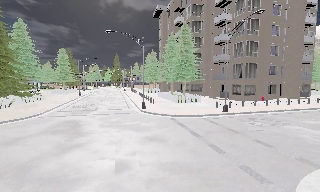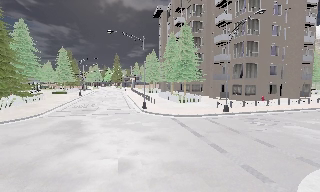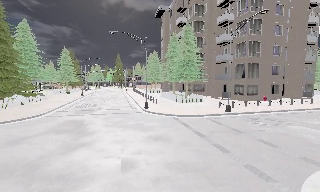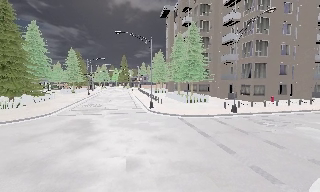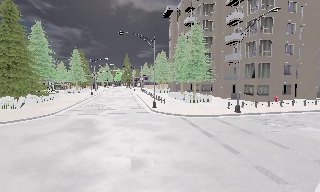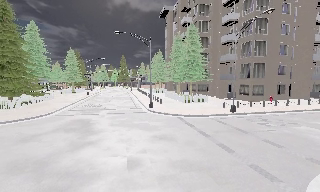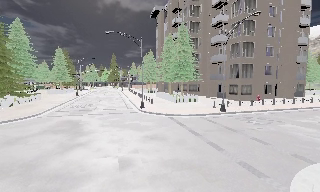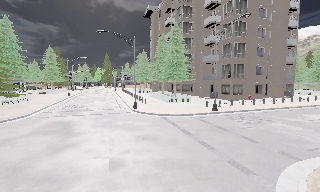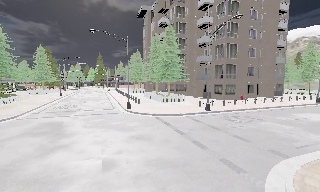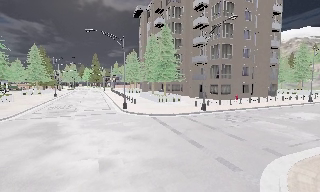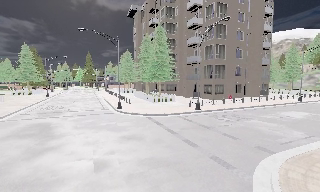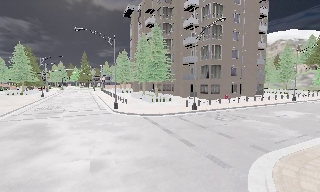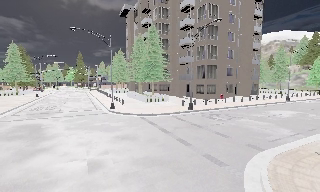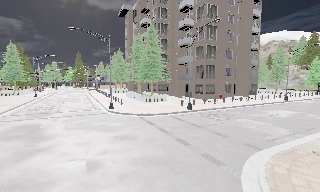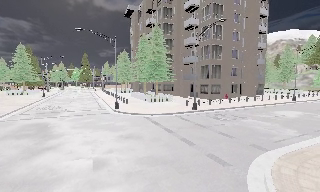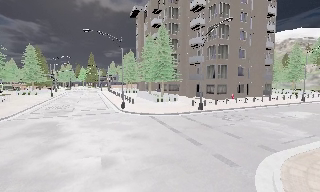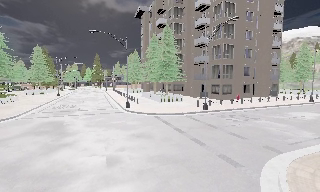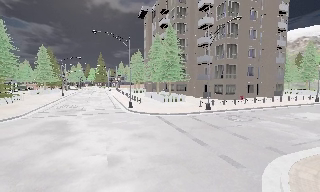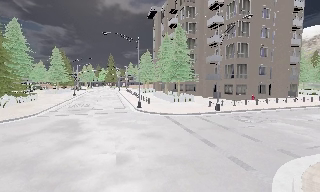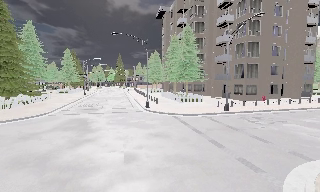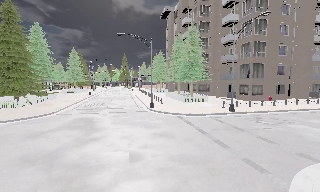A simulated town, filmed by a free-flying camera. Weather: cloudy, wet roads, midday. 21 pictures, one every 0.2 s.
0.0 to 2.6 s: The camera swings to its right by about 10 degrees, and the scene slides to the left.
2.6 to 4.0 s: The scene slides to the right, as the camera pans about 15 degrees to its left.
The film runs backward here.
